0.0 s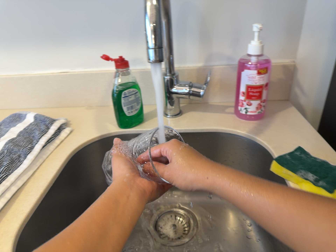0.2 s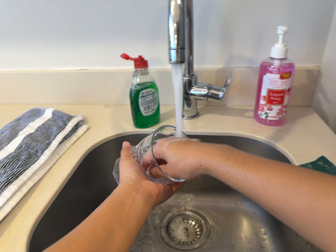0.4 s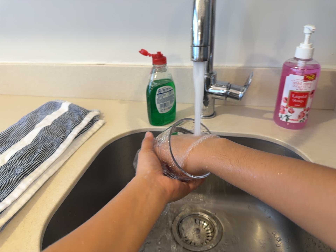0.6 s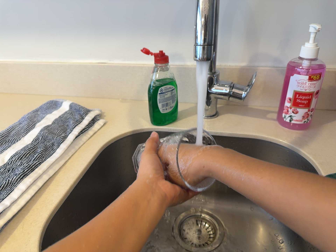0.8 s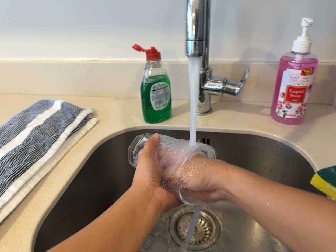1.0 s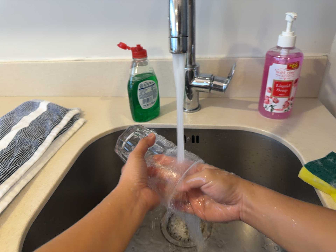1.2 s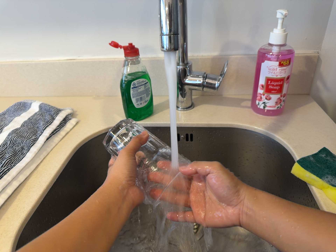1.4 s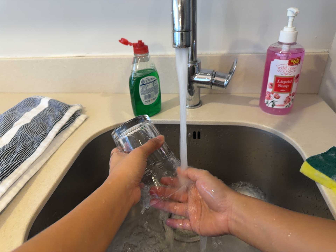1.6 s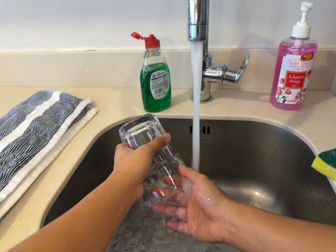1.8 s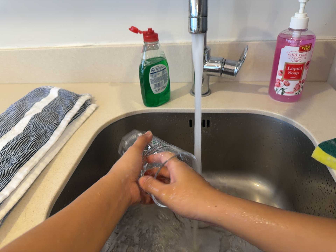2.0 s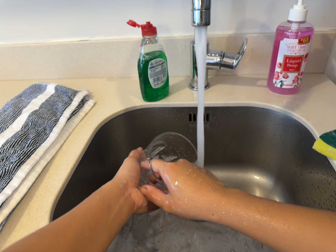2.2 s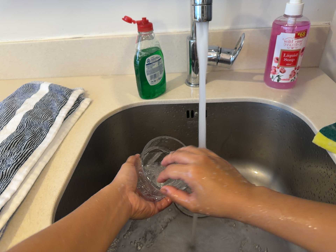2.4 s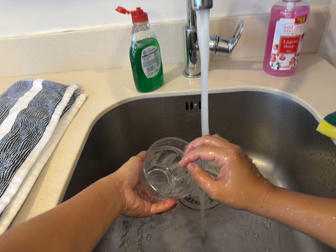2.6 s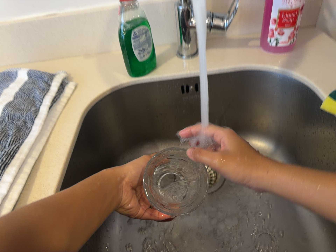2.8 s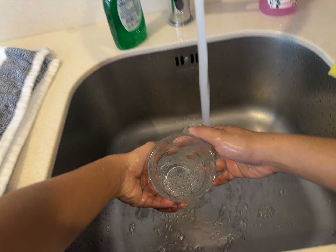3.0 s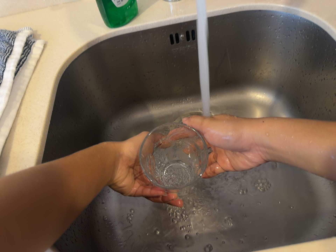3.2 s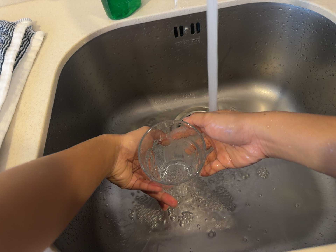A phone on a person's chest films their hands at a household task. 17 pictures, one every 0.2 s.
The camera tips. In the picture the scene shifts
upward.
0.0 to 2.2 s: The camera travels to its left, about 6 cm, so close, fixed things drift to the right.
2.2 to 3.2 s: The camera travels forward, about 10 cm, so what stands in front looms larger. Its aim tips toward the bottom of its view by about 15 degrees, and the scene shifts upward. It rolls about its line of sight by about 10 degrees, and the scene rotates counterclockwise.
The film runs forward here.
